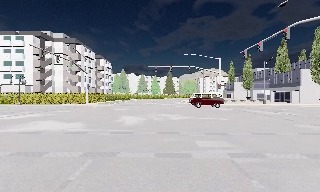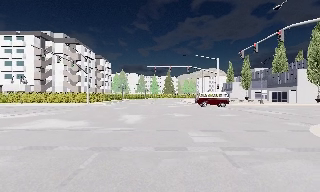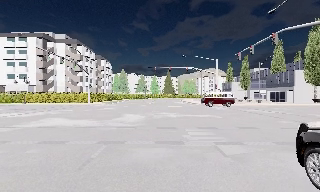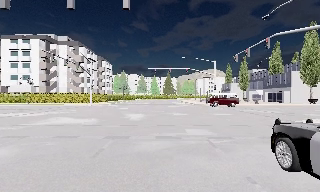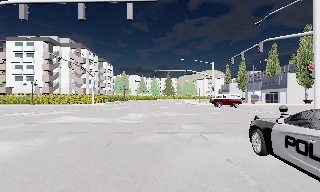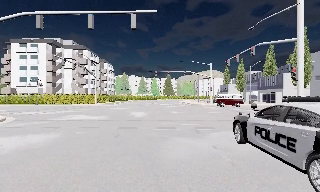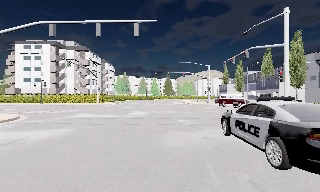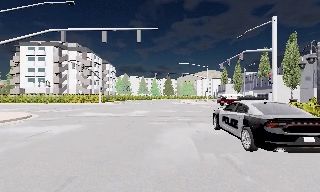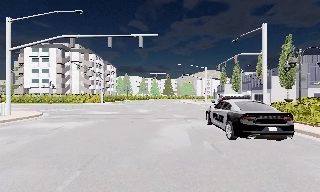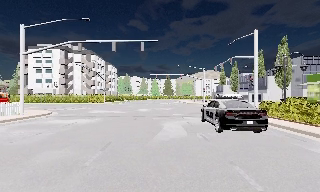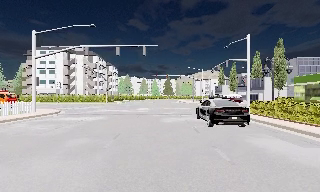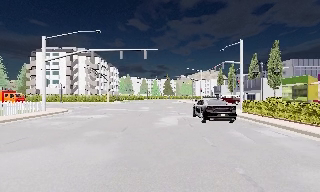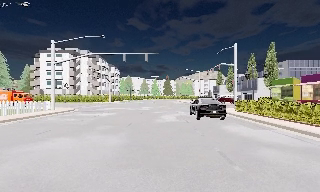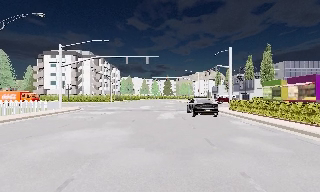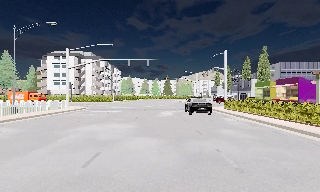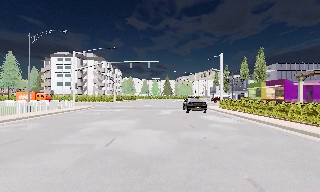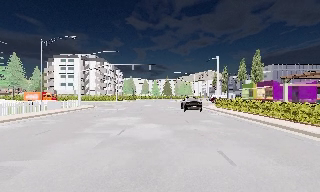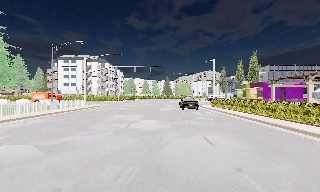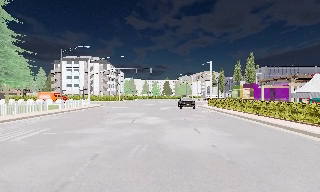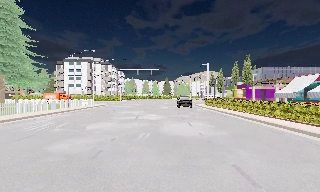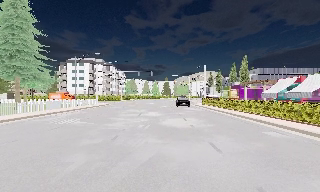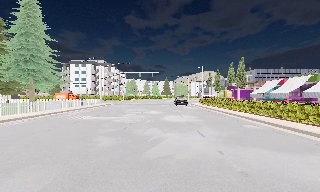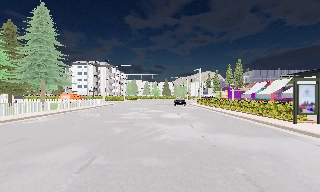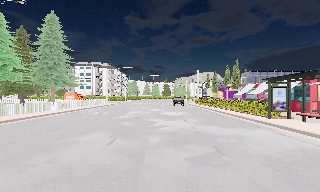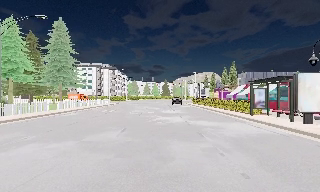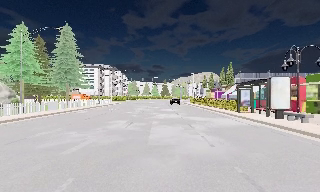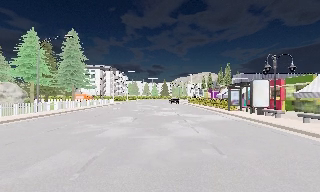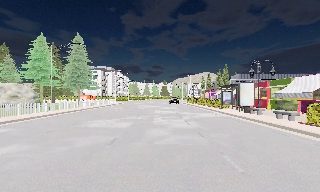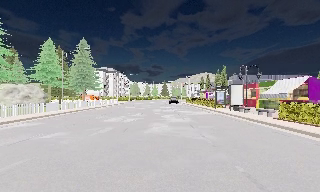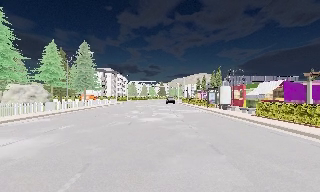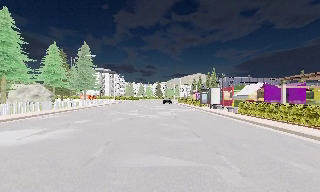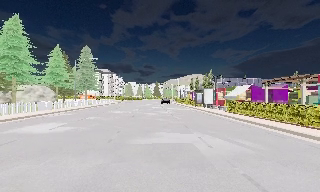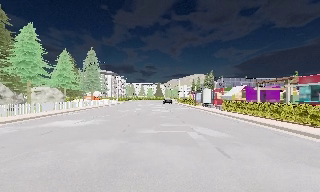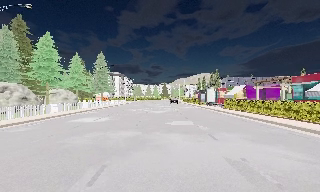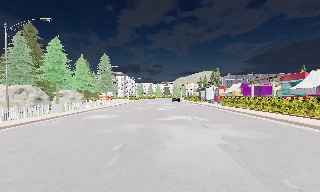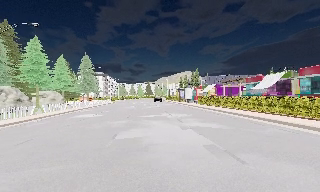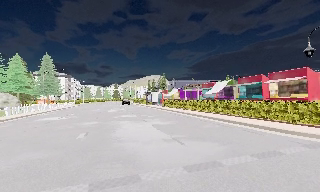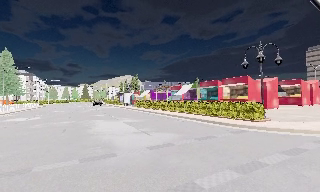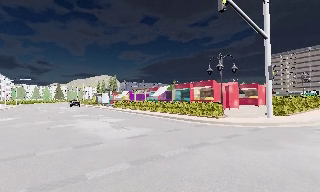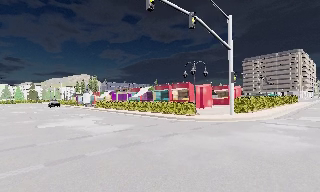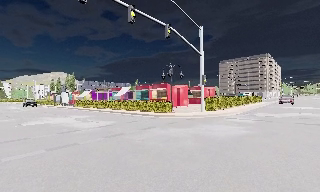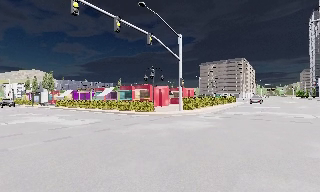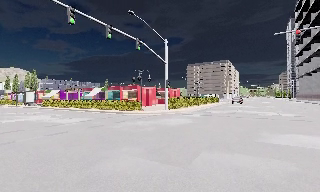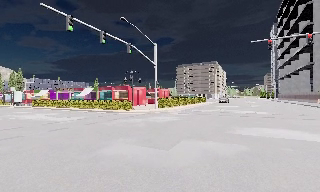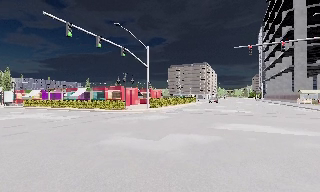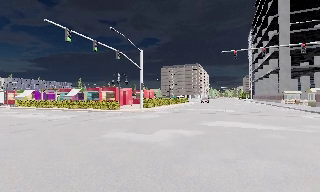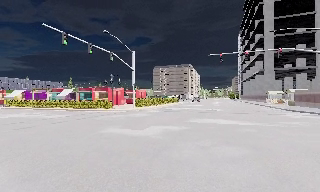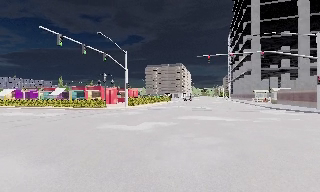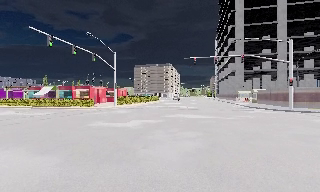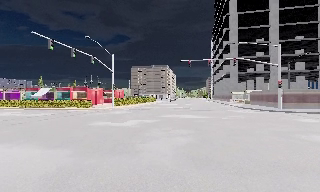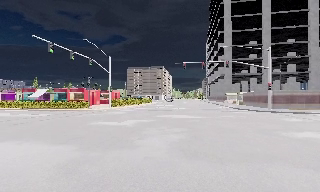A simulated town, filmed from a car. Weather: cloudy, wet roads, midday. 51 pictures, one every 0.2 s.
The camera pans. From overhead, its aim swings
clockwise.
The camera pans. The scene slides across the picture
to the left.
0.0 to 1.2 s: The camera travels backward, about 5 m, so what stands in front gets smaller. It gains speed.
1.2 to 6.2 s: The camera travels backward, about 40 m, so what stands in front gets smaller.
6.2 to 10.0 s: The camera swings to its right by about 75 degrees, and the scene slides to the left. It travels backward, about 25 m. It loses speed.
The film runs backward here.
